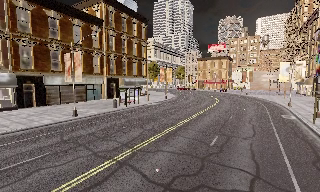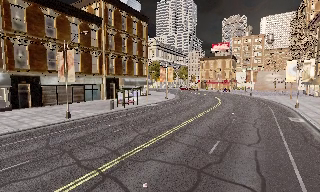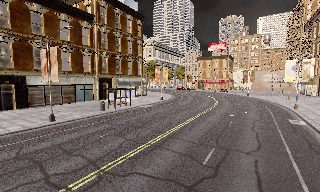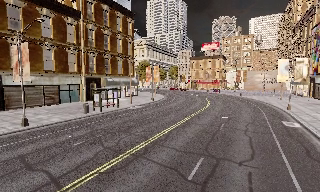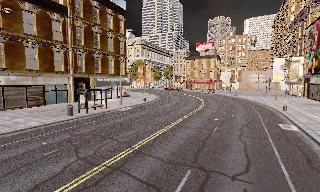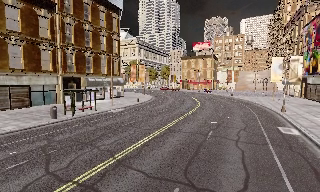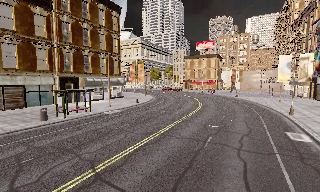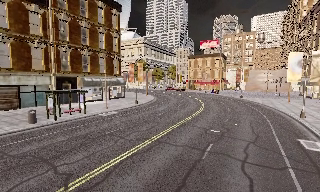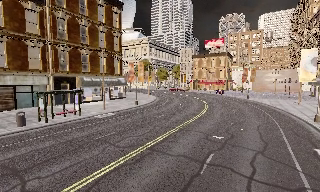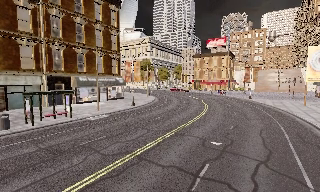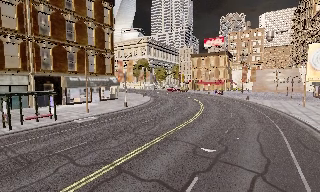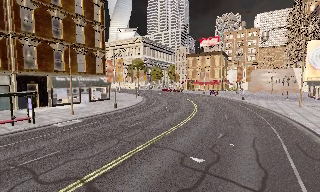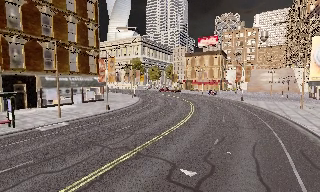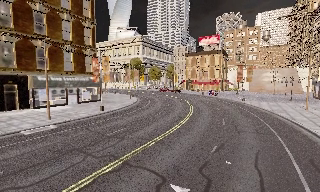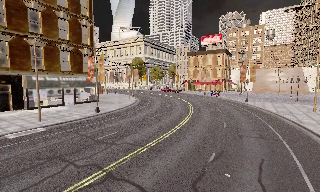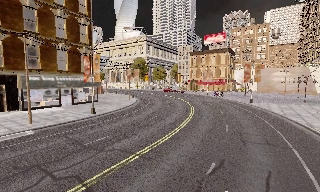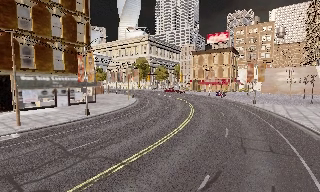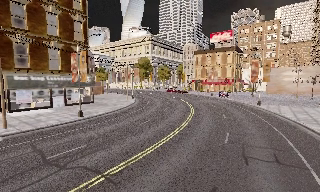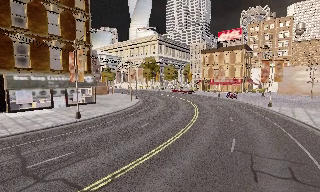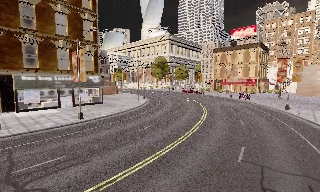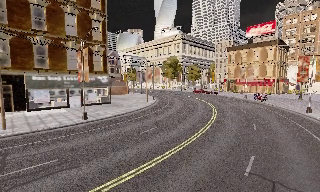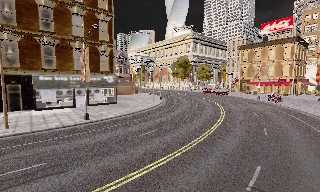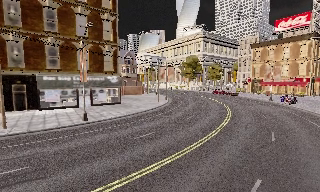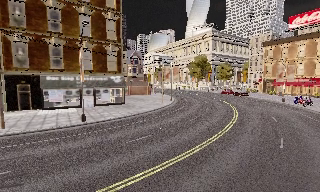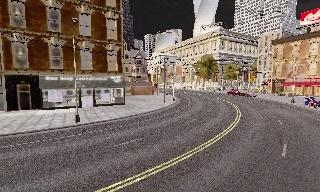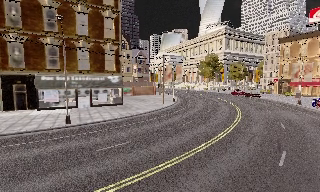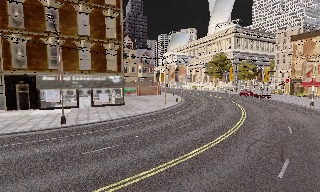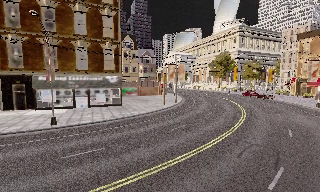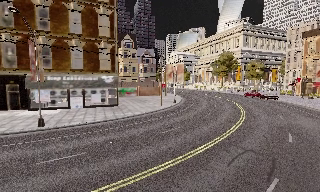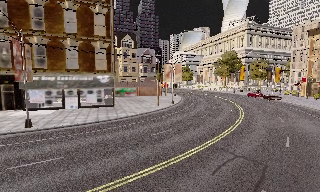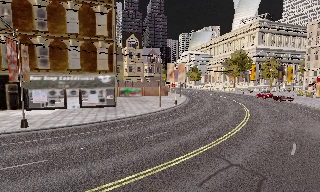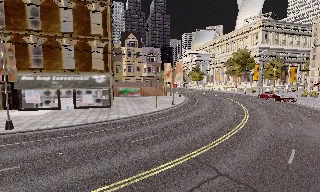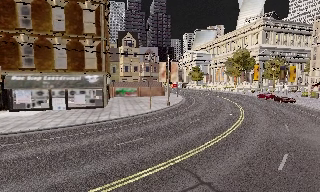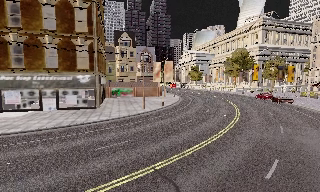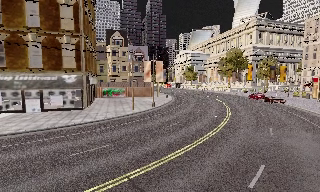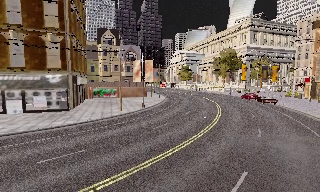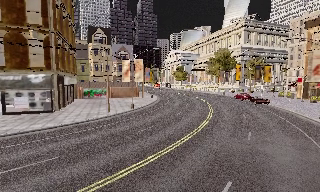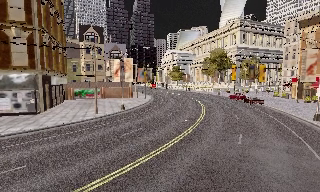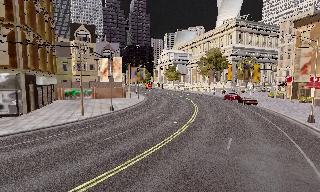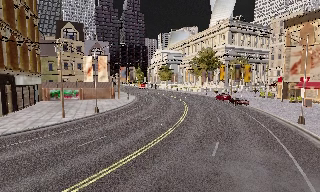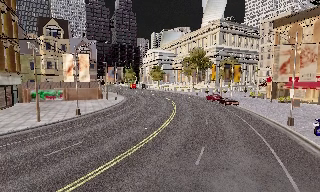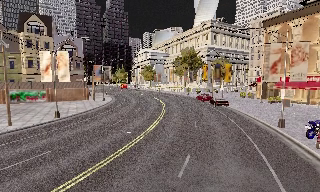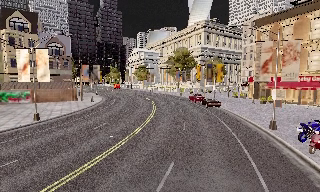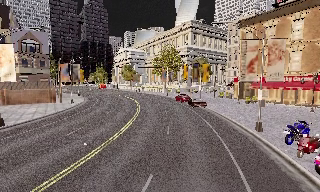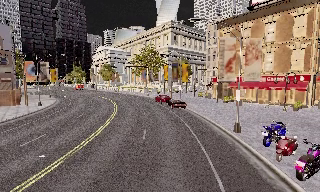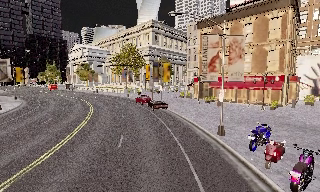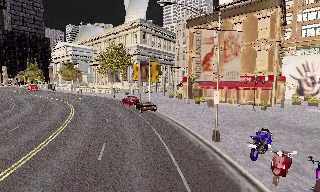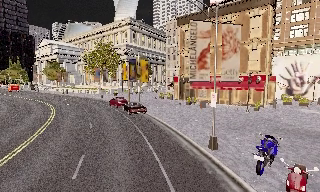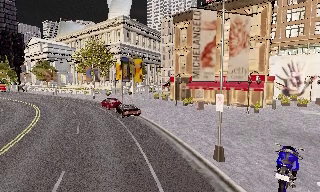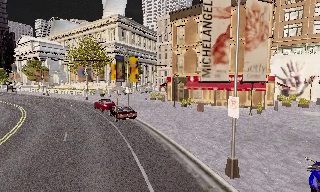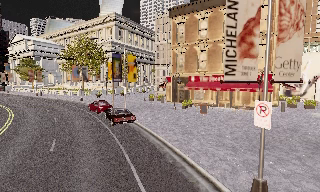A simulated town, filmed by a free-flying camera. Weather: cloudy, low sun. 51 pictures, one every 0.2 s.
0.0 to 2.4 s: The camera travels forward and to its right, about 15 m, so what stands in front looms larger.
2.4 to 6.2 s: The camera pans to its left, which is counterclockwise from overhead, by about 45 degrees. It travels to its right and forward, about 20 m.
6.2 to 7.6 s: The camera travels to its right and forward, about 8 m, so close, fixed things drift to the left.
7.6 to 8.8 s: The camera swings to its right by about 20 degrees, and the scene slides to the left. It travels forward and to its right, about 7 m, so what stands in front looms larger.
8.8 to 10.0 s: The camera pans to its right, which is clockwise from overhead, by about 20 degrees. It travels forward, about 8 m, so what stands in front looms larger.
The film runs forward here.
